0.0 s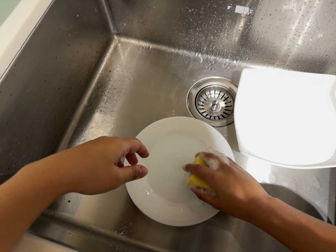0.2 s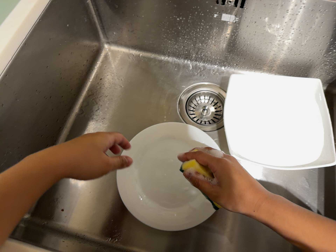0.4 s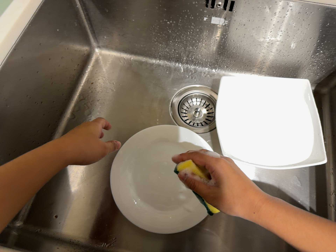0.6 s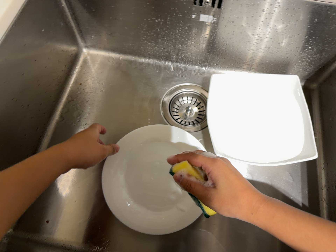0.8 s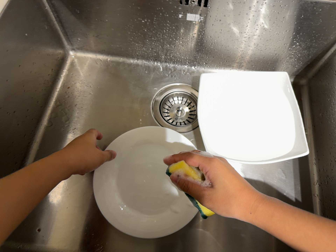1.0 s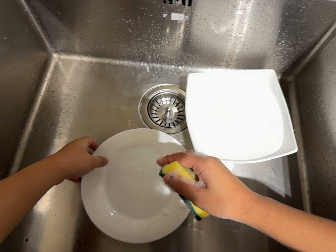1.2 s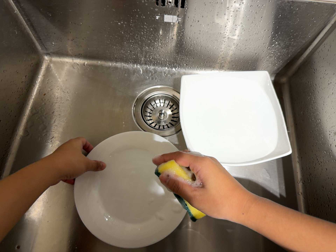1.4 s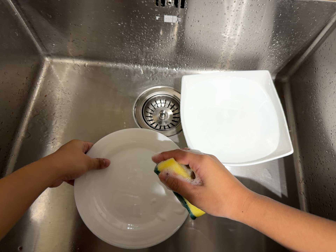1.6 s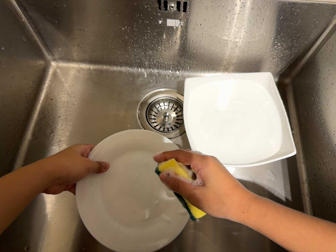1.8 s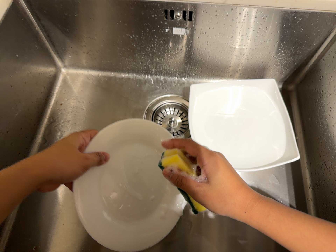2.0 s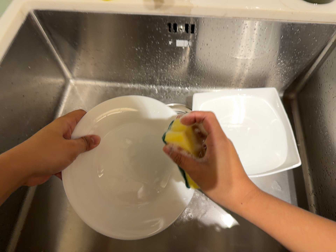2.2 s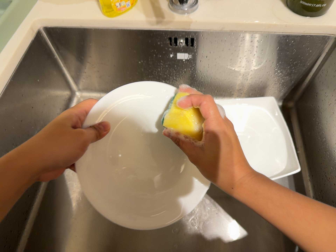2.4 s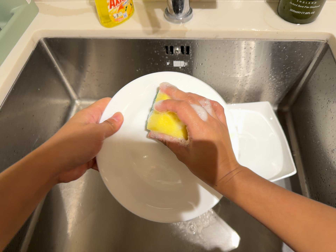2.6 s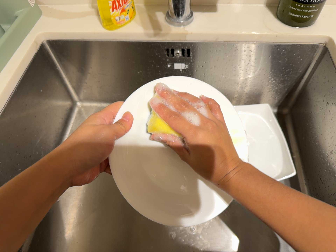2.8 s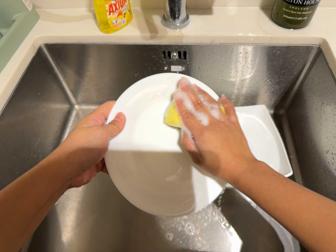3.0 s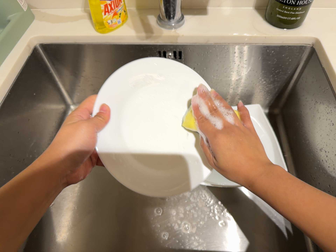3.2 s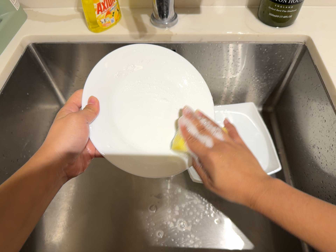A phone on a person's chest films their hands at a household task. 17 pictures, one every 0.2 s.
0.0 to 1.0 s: The camera rolls about its line of sight by about 10 degrees, and the scene rotates counterclockwise.
1.0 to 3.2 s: The camera travels backward, about 8 cm, so what stands in front gets smaller. Its aim tips toward the top of its view by about 10 degrees, and the scene shifts downward.
The film runs forward here.
